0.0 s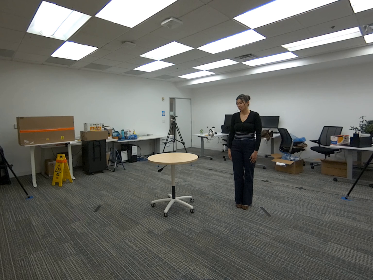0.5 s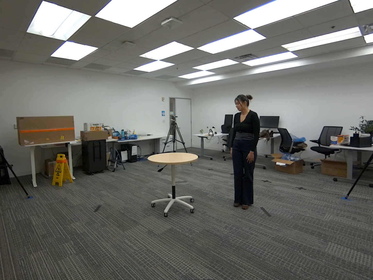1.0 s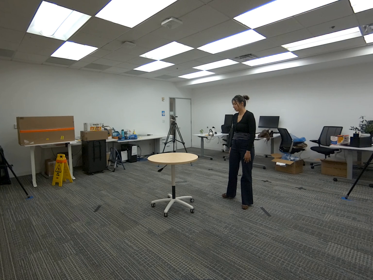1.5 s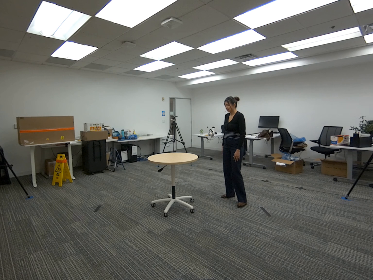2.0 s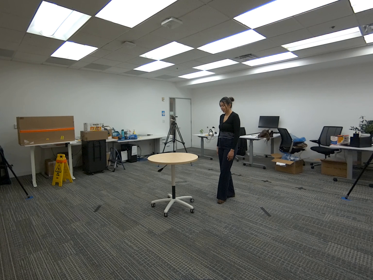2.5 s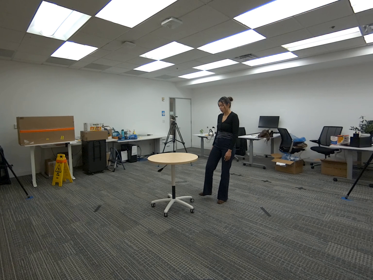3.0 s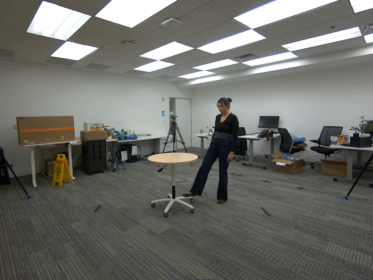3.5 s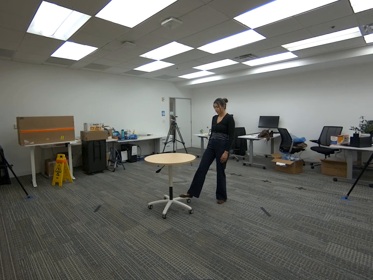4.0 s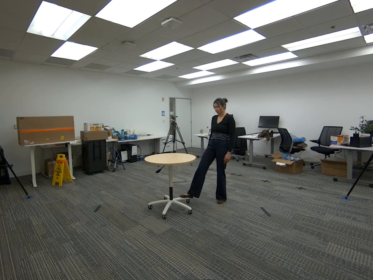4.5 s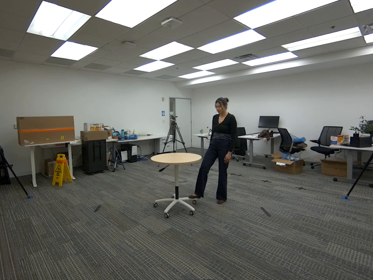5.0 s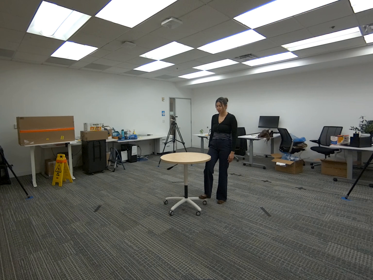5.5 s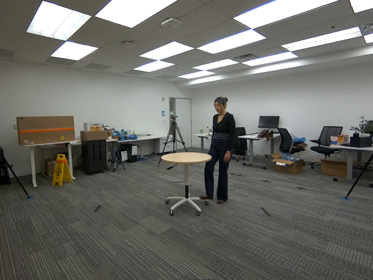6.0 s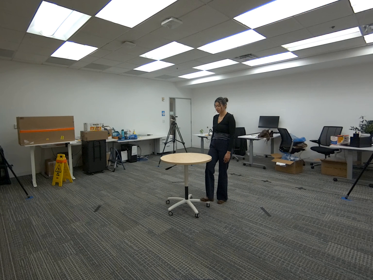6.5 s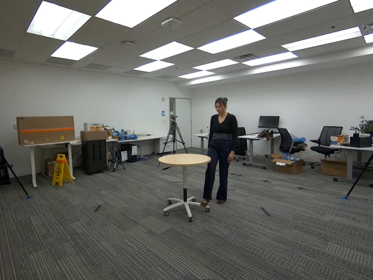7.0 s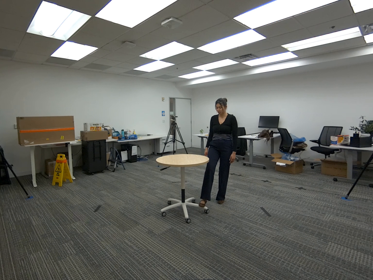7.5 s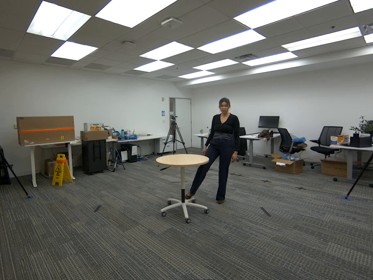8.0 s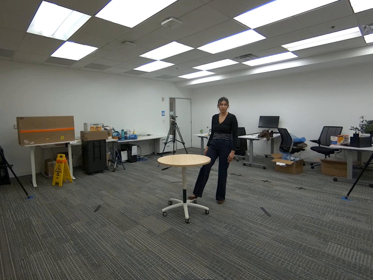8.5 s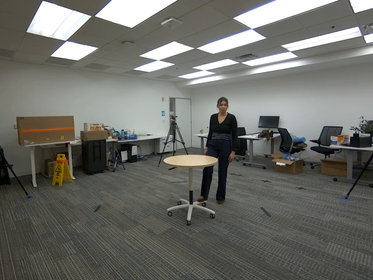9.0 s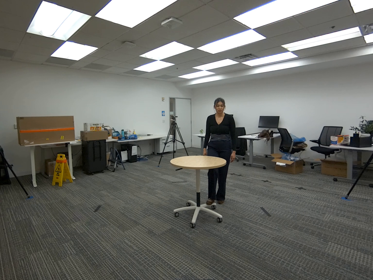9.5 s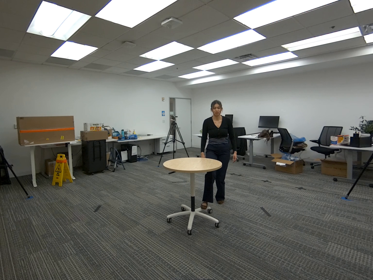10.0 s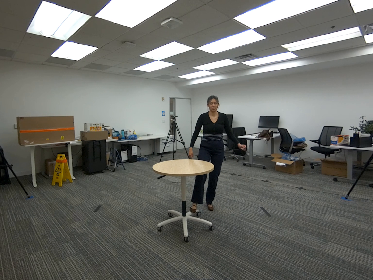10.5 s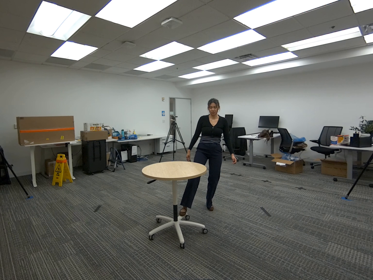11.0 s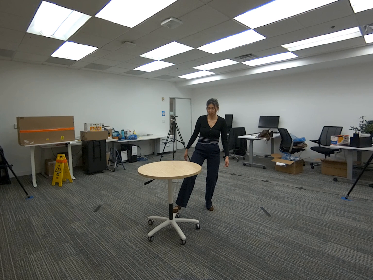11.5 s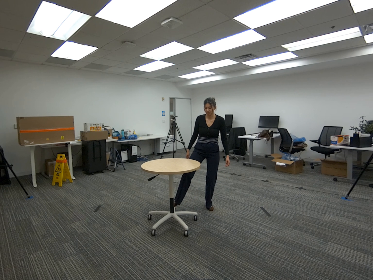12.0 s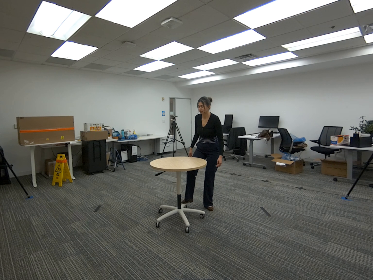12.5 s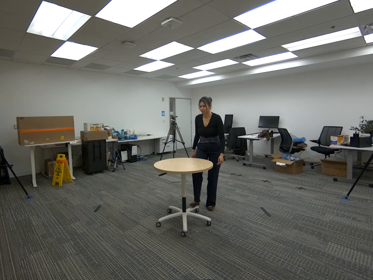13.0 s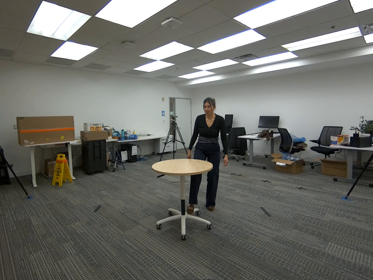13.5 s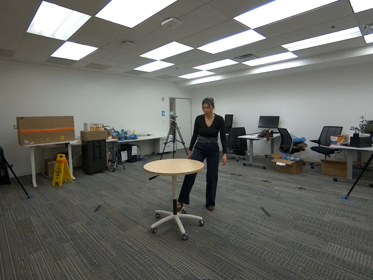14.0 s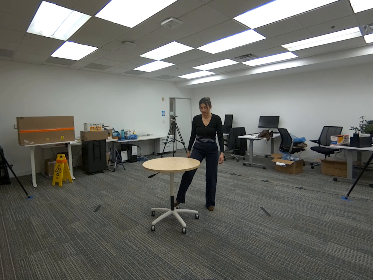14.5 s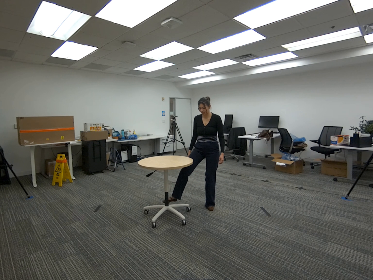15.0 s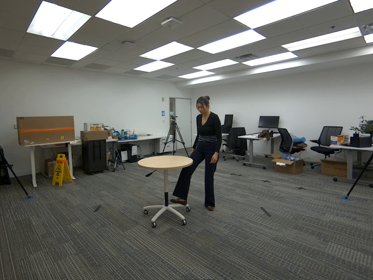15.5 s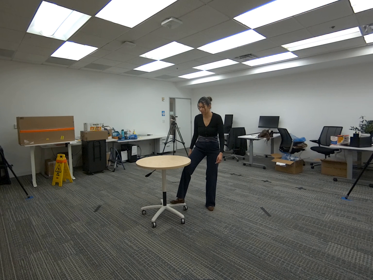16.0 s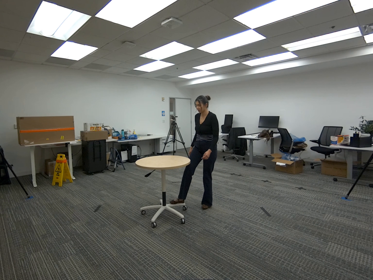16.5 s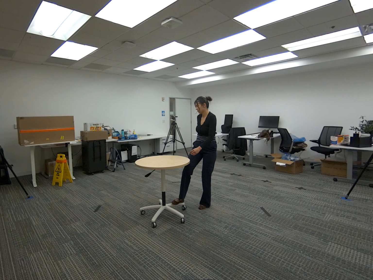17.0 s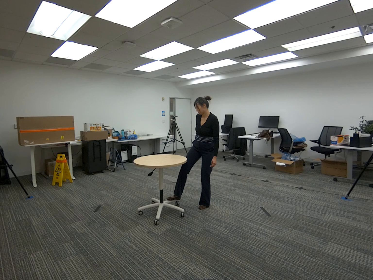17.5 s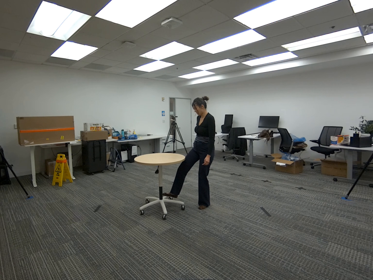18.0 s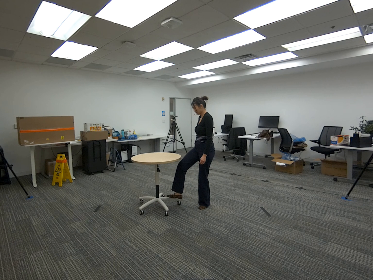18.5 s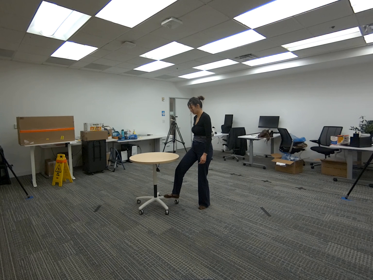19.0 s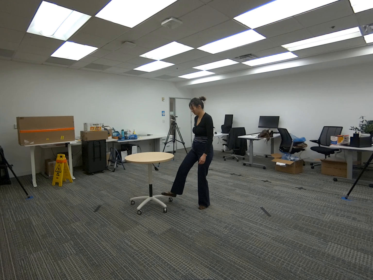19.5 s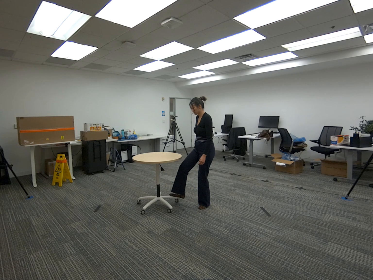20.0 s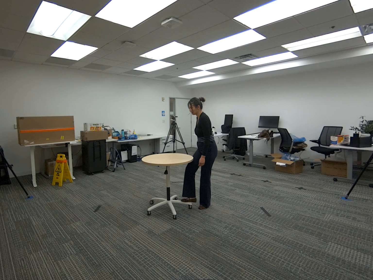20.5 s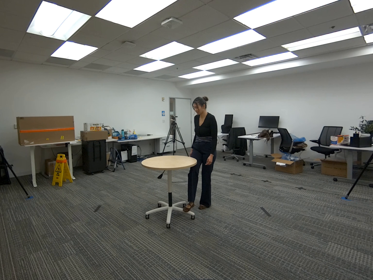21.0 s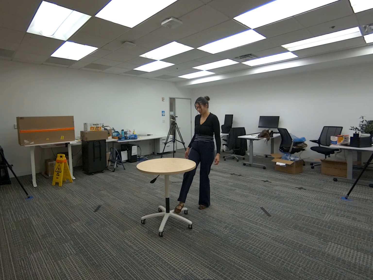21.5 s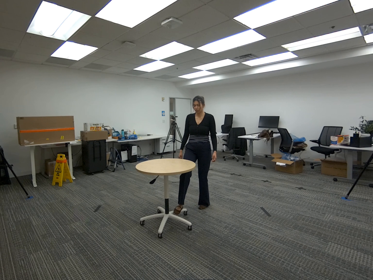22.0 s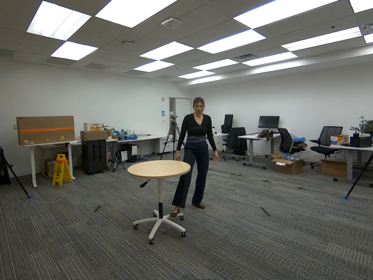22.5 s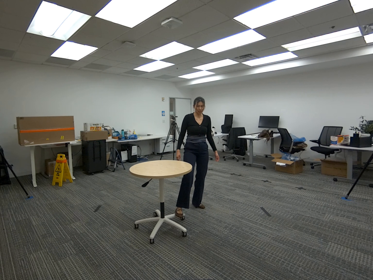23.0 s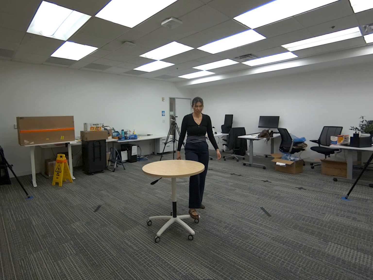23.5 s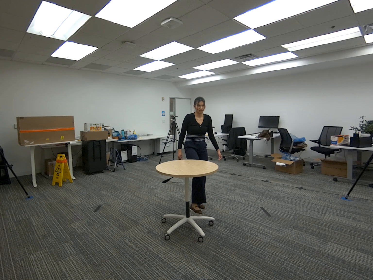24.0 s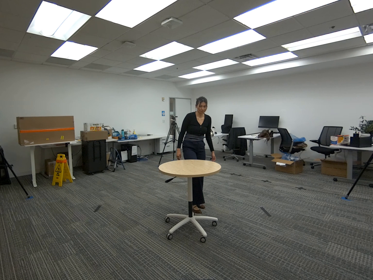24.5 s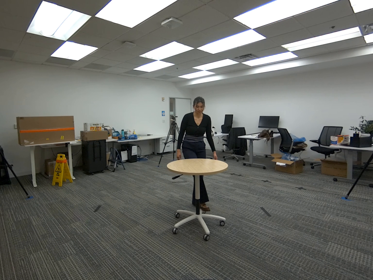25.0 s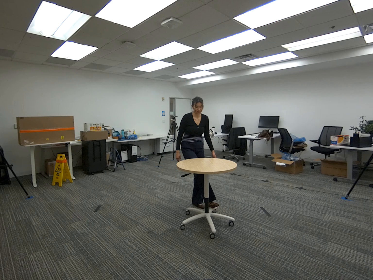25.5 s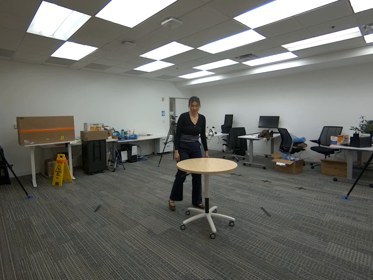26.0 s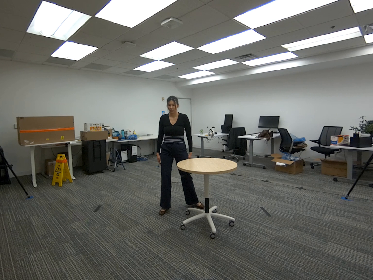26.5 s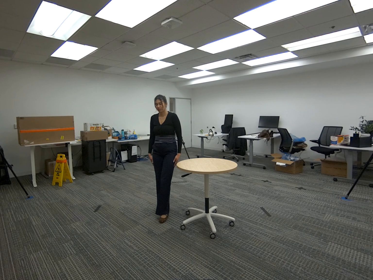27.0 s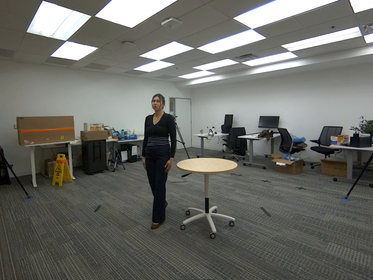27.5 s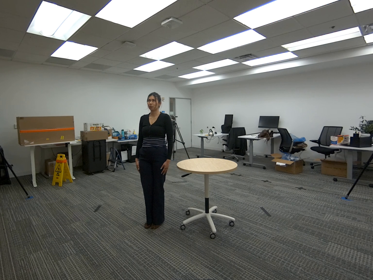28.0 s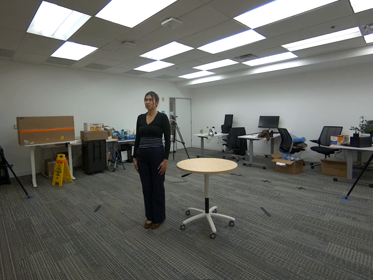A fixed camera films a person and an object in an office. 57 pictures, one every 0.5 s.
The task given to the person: Walk to the round table, use your right foot and move the table around the bounding area until end of the sequence.
